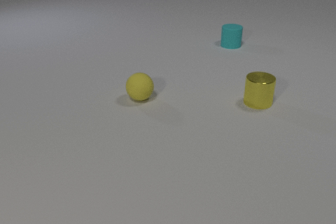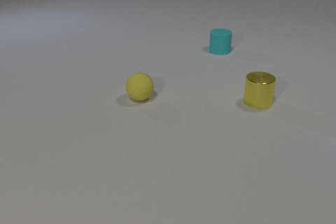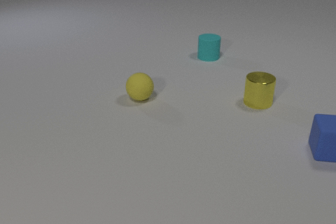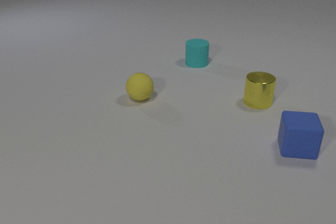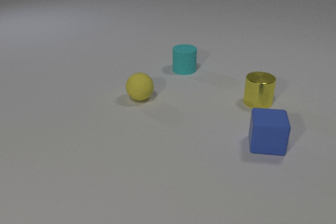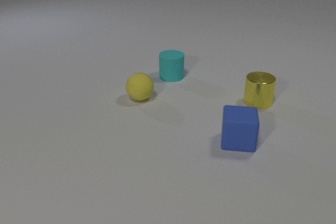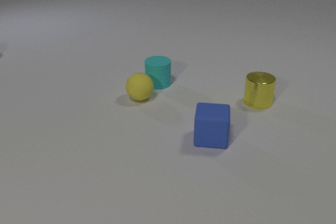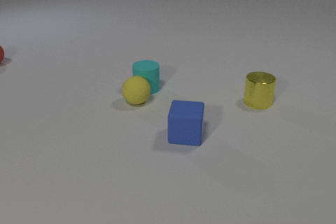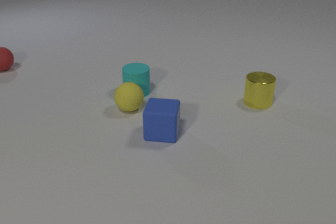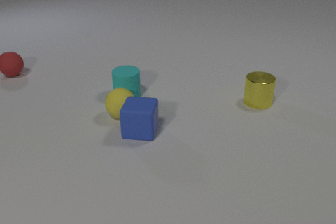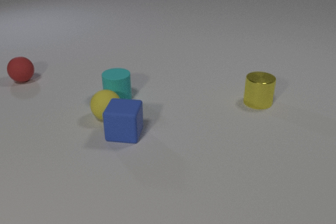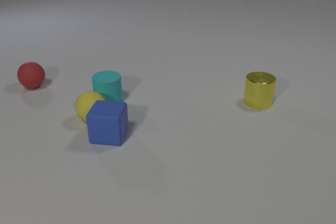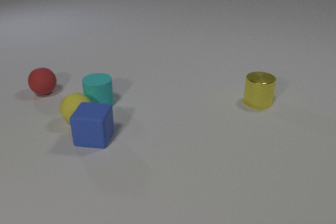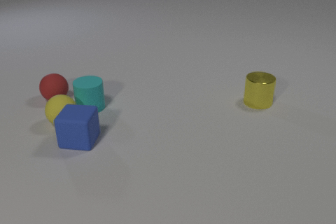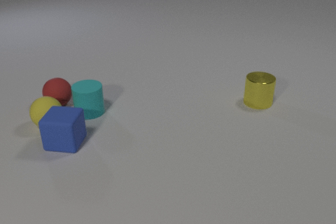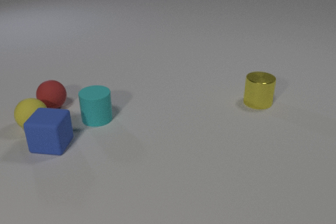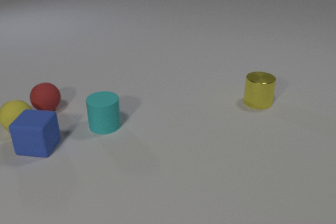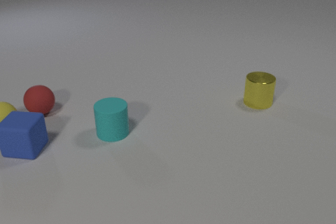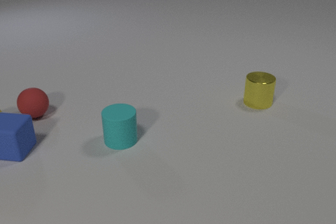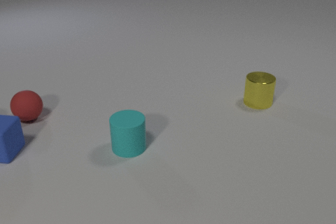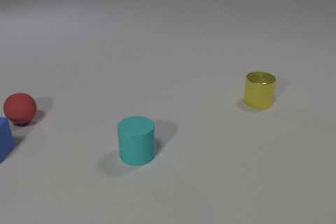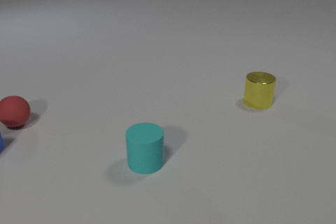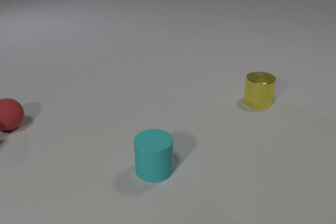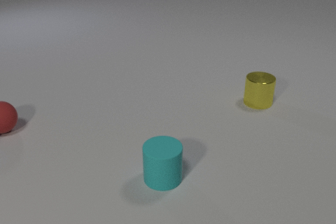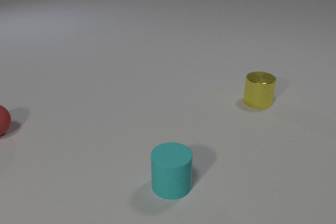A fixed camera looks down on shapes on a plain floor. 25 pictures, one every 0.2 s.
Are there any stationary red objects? no.
How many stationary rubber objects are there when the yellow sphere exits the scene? 0.
How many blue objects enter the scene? 1.
0.0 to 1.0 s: The cyan rubber cylinder slides toward the camera and to the left. The blue rubber cube comes in at the right edge, slides to the left.
1.0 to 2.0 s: The cyan rubber cylinder slides to the left and toward the camera. The yellow rubber sphere rolls toward the camera and to the left. The red rubber sphere comes in at the left edge, rolls toward the camera and to the right. The blue rubber cube slides to the left. The cyan rubber cylinder and the yellow rubber sphere collide. The yellow rubber sphere and the blue rubber cube collide.
2.0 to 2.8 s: The cyan rubber cylinder slides to the left and toward the camera. The yellow rubber sphere rolls to the left. The red rubber sphere rolls toward the camera and to the right. The blue rubber cube slides to the left. The cyan rubber cylinder and the red rubber sphere collide.
2.8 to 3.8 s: The cyan rubber cylinder slides toward the camera and to the right. The yellow rubber sphere rolls to the left, leaves at the left edge. The red rubber sphere rolls to the left and toward the camera. The blue rubber cube slides to the left.
3.8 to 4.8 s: The cyan rubber cylinder slides toward the camera and to the right. The red rubber sphere rolls to the left and toward the camera. The blue rubber cube slides to the left, leaves at the left edge.
